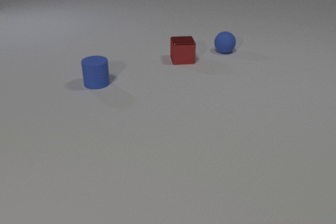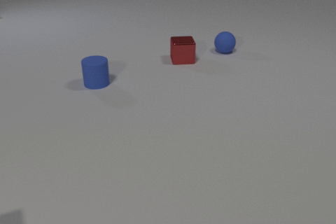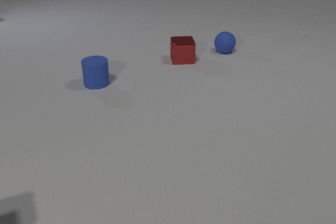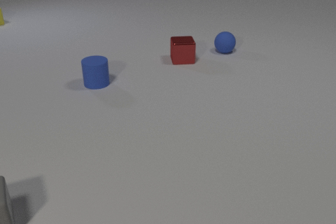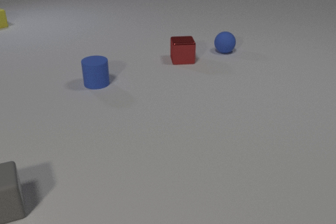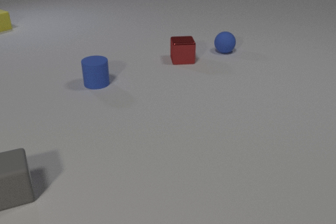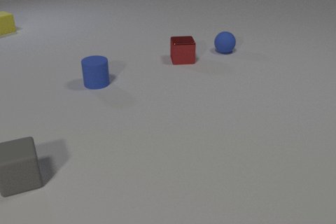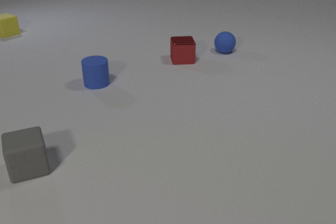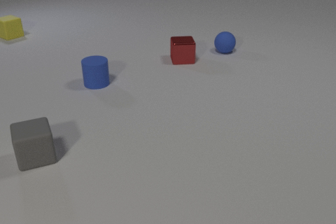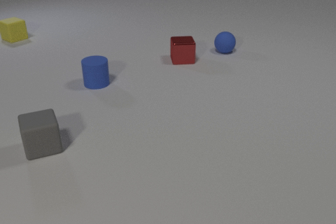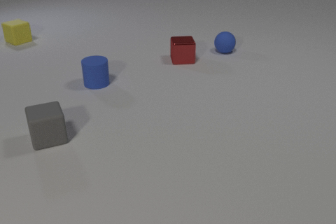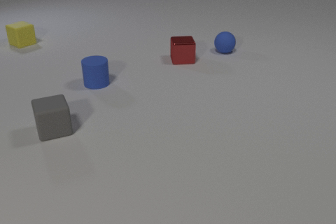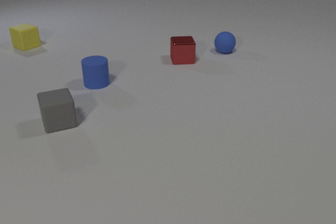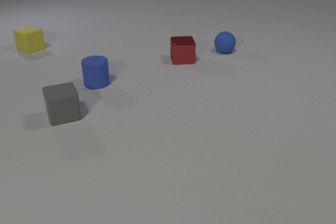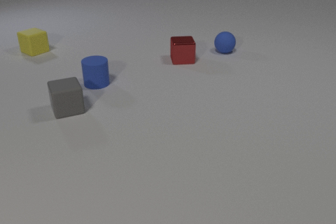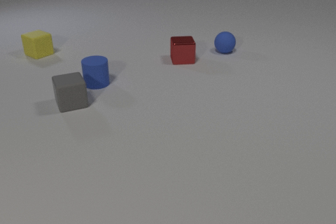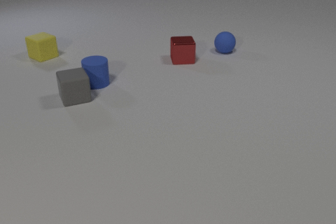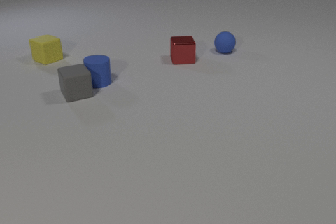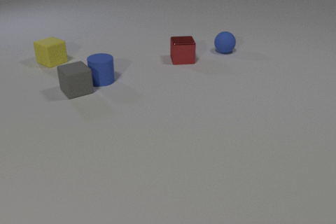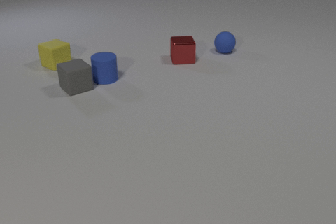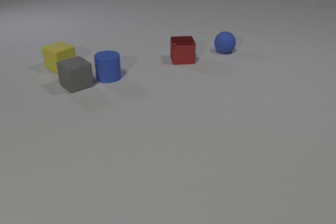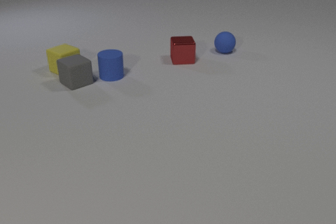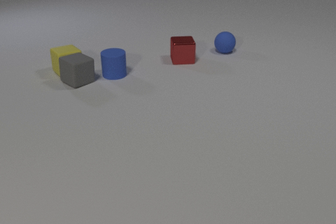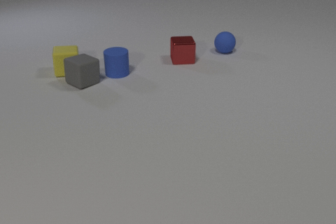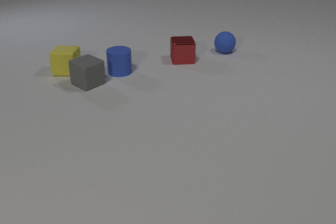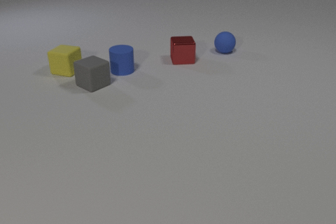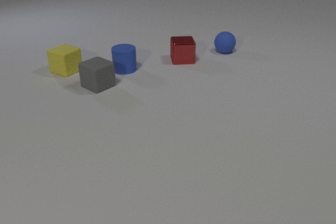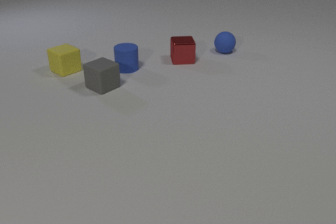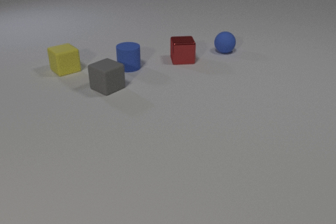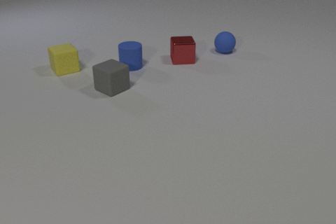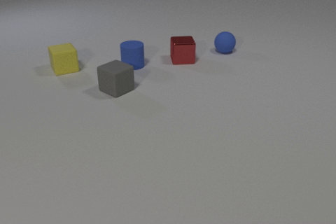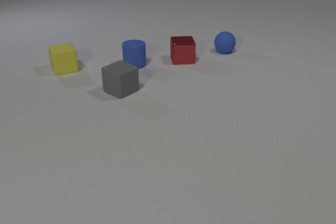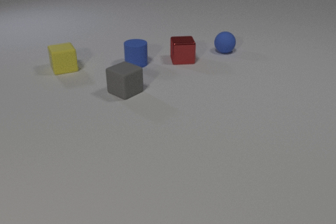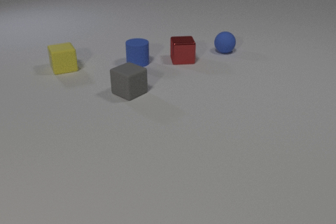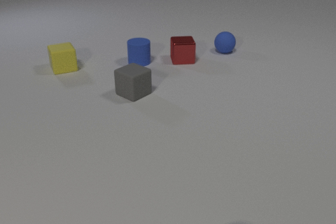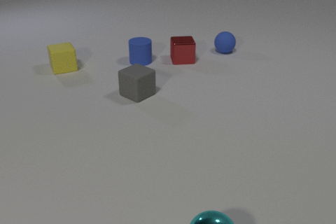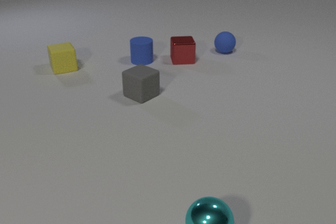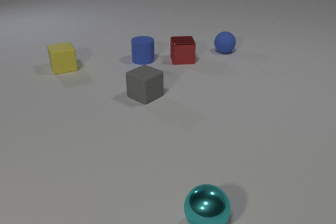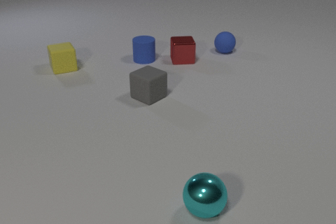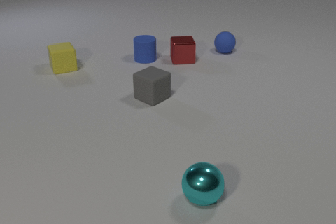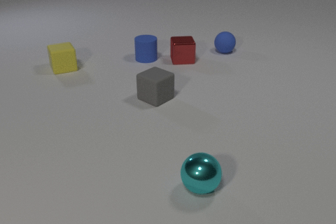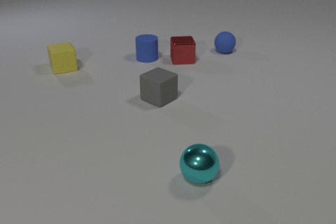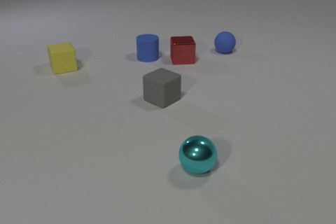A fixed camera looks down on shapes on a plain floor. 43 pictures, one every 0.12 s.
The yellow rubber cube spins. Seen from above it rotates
clockwise.
The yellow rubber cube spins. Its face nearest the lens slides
to the left.
0.00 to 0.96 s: The gray rubber cube comes in at the left edge, slides away from the camera and to the right. The yellow rubber cube comes in at the left edge, slides toward the camera.
0.96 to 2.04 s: The gray rubber cube slides away from the camera. The yellow rubber cube slides toward the camera and to the right. The gray rubber cube and the blue rubber cylinder collide.
2.04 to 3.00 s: The gray rubber cube slides away from the camera and to the right, spins so that its near face slides to the right, counterclockwise seen from above. The blue rubber cylinder slides away from the camera and to the right. The yellow rubber cube slides toward the camera and to the right, spins clockwise seen from above by about 75 degrees, its near face sliding to the left. The gray rubber cube and the yellow rubber cube collide.
3.00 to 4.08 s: The gray rubber cube slides to the right and toward the camera. The blue rubber cylinder slides away from the camera and to the right. The yellow rubber cube slides away from the camera, spins so that its near face slides to the left, clockwise seen from above.
4.08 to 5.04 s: The gray rubber cube slides to the right and toward the camera. The blue rubber cylinder slides away from the camera and to the right. The cyan metal sphere comes in at the bottom edge, rolls away from the camera.
Are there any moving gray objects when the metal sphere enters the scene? yes.
What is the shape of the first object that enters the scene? cube.
How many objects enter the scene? 3.
